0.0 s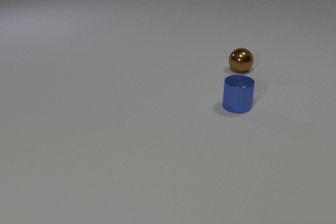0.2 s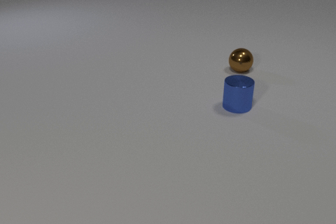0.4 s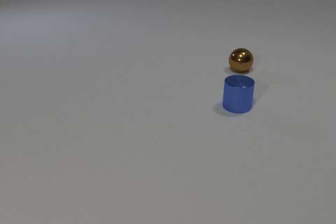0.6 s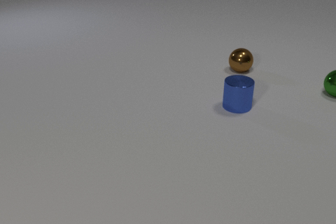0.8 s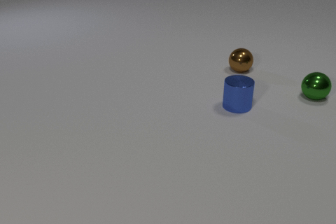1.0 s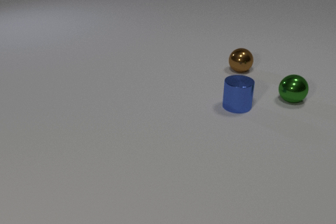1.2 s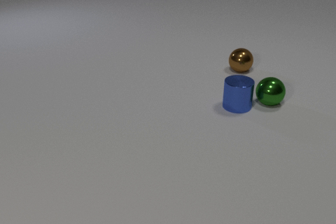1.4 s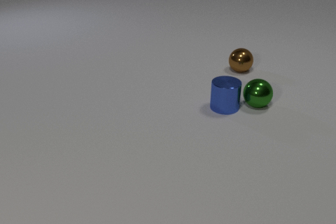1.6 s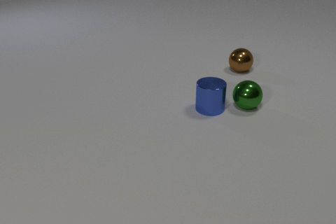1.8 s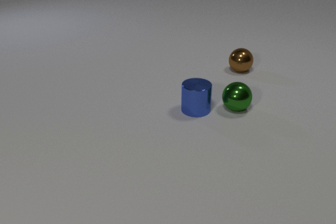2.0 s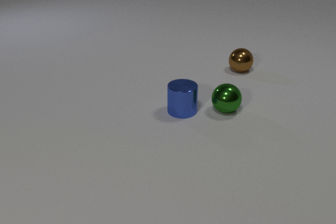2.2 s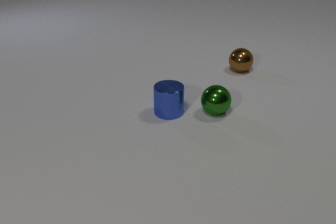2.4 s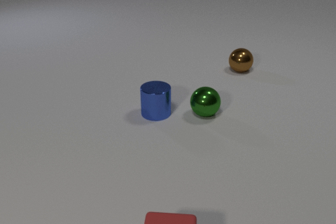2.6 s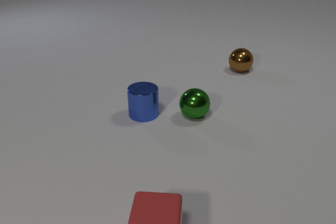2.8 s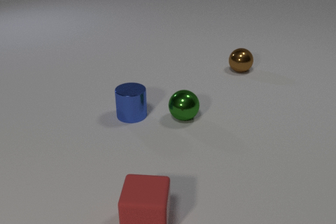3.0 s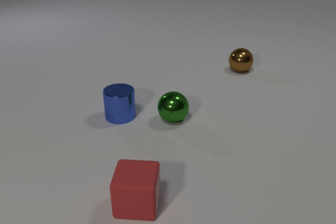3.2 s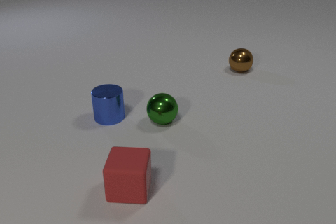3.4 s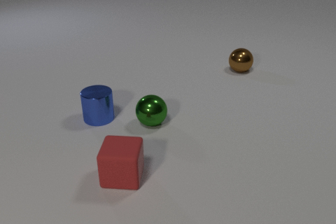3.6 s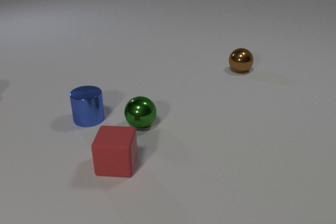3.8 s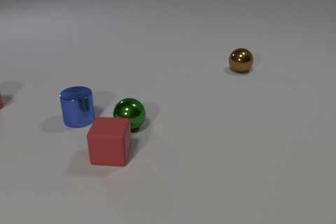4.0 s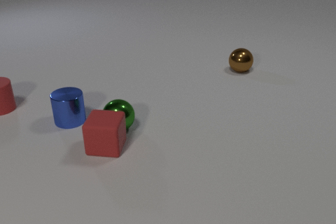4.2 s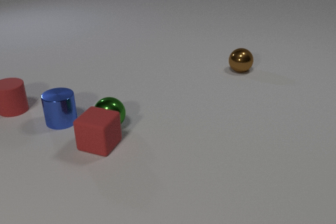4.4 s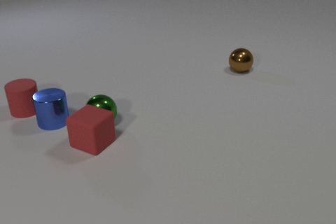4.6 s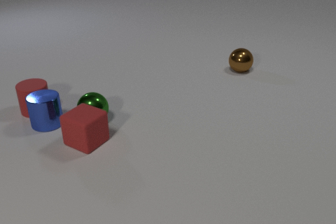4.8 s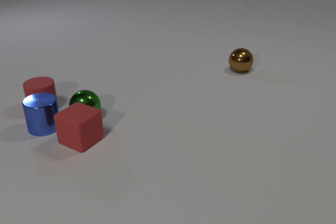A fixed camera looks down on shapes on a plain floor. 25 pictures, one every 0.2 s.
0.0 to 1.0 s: The green metal sphere comes in at the right edge, rolls to the left and toward the camera.
1.0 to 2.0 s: The green metal sphere rolls to the left and toward the camera. The blue metal cylinder slides to the left. The green metal sphere and the blue metal cylinder collide.
2.0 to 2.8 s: The green metal sphere rolls to the left and toward the camera. The blue metal cylinder slides to the left. The red rubber cube comes in at the bottom edge, slides away from the camera and to the left.
2.8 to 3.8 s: The green metal sphere rolls to the left. The blue metal cylinder slides to the left. The red rubber cube slides away from the camera. The red rubber cylinder comes in at the left edge.
3.8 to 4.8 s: The green metal sphere rolls to the left and away from the camera. The blue metal cylinder slides to the left. The red rubber cube slides away from the camera and to the left, spins clockwise seen from above by about 30 degrees, its near face sliding to the left. The red rubber cylinder slides to the right and toward the camera. The green metal sphere and the red rubber cube collide. The blue metal cylinder and the red rubber cylinder collide.
What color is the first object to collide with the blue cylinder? green.
What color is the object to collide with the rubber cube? green.
How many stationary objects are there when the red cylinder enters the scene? 1.
